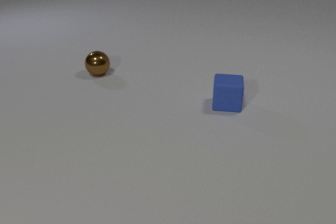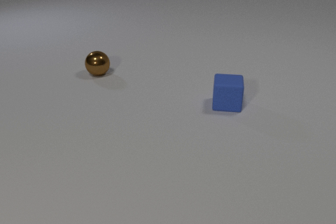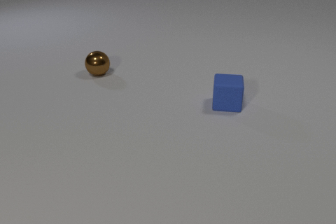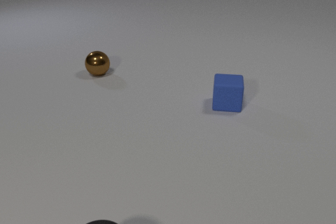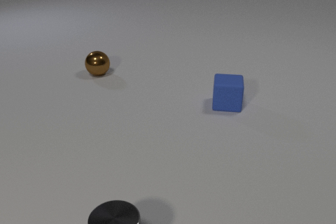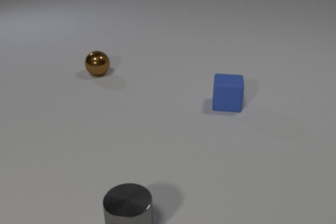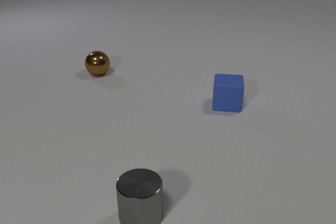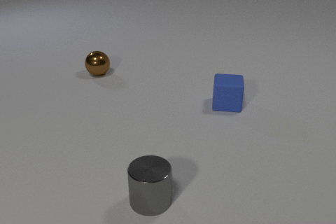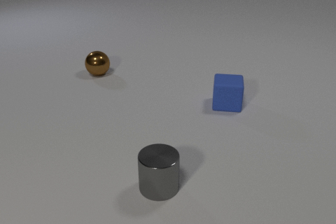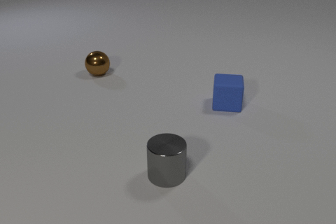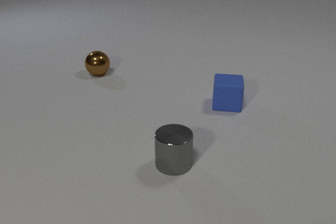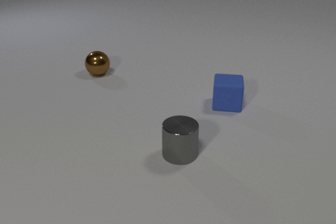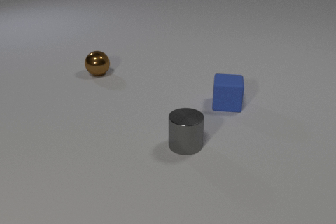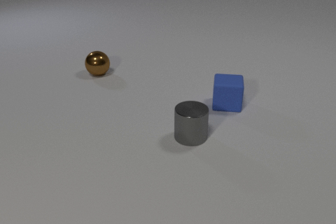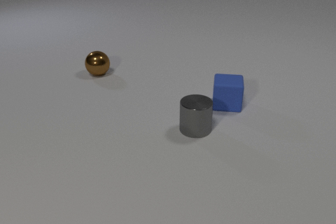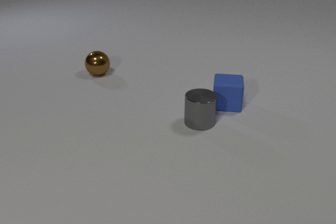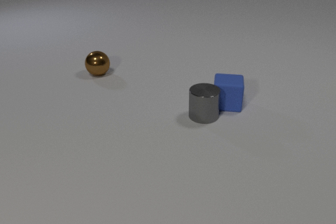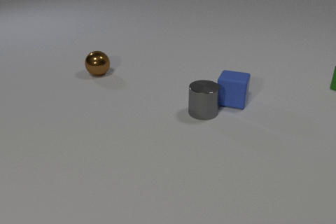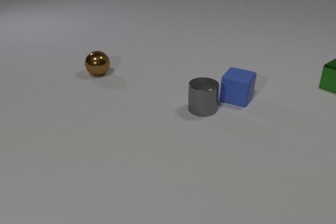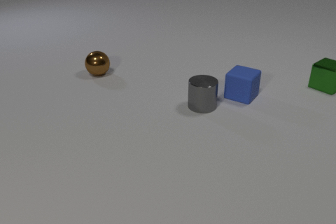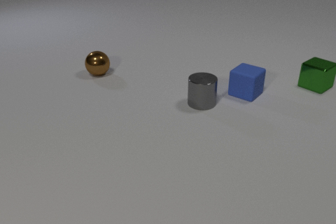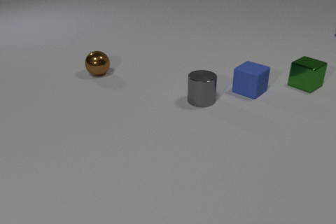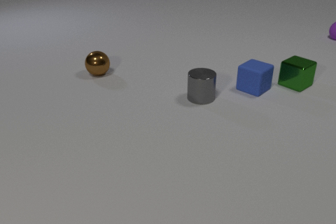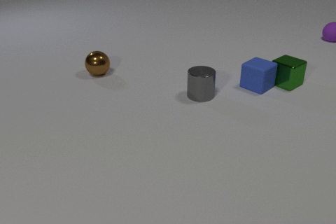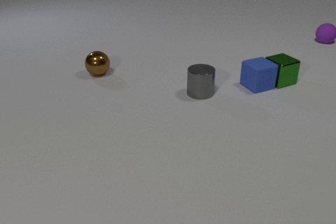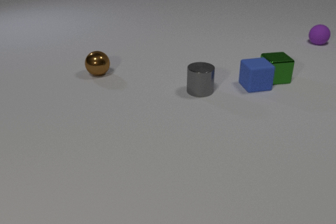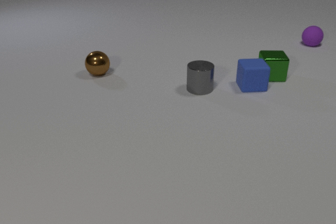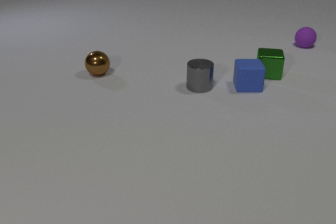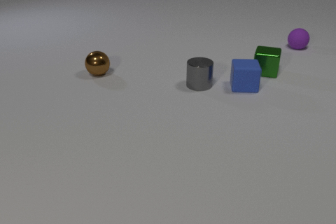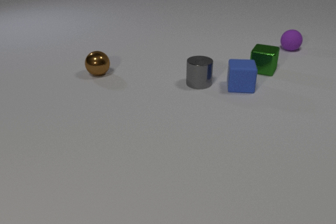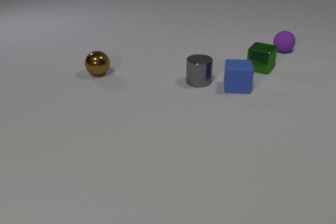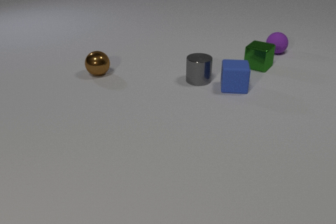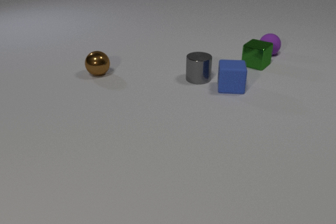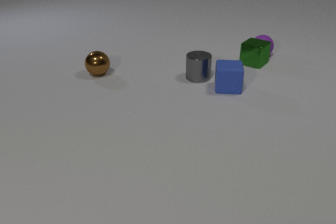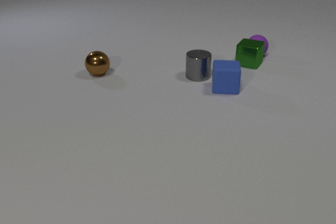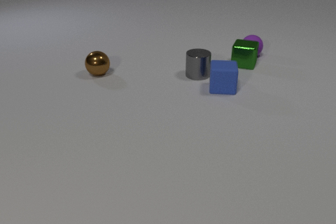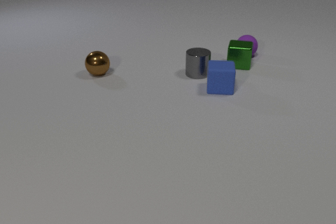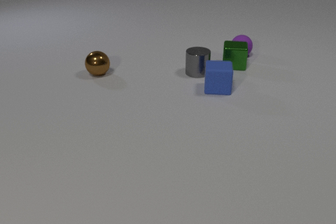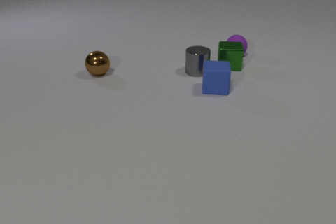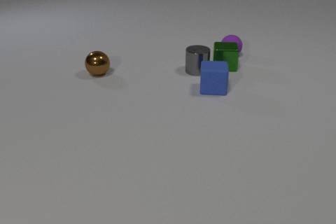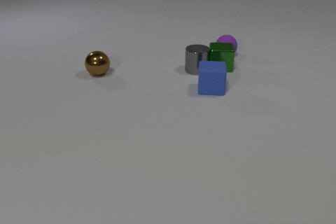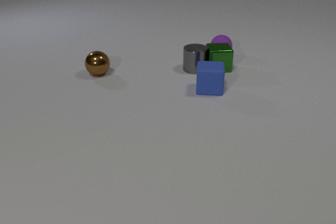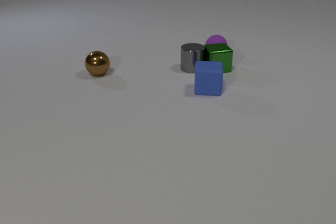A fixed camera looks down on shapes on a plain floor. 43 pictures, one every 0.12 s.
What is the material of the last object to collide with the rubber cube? metal.
What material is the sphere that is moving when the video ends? rubber.
How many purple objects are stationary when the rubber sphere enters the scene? 0.
0.00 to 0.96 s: The gray metal cylinder comes in at the bottom edge, slides away from the camera and to the right.
0.96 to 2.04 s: The gray metal cylinder slides away from the camera. The blue rubber cube slides away from the camera. The green metal cube comes in at the right edge. The gray metal cylinder and the blue rubber cube collide.
2.04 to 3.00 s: The gray metal cylinder slides away from the camera. The blue rubber cube slides away from the camera and to the right, spins clockwise seen from above by about 60 degrees, its near face sliding to the left. The green metal cube slides to the left, spins so that its near face slides to the left, clockwise seen from above. The purple rubber sphere comes in at the right edge, rolls toward the camera and to the left. The blue rubber cube and the green metal cube collide.
3.00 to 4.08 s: The gray metal cylinder slides away from the camera. The blue rubber cube slides to the left. The green metal cube slides away from the camera and to the left, spins so that its near face slides to the left, clockwise seen from above. The purple rubber sphere rolls to the left and toward the camera. The green metal cube and the purple rubber sphere collide.
4.08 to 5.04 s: The gray metal cylinder slides away from the camera. The blue rubber cube slides to the left. The green metal cube slides to the left and toward the camera, spins so that its near face slides to the right, counterclockwise seen from above. The purple rubber sphere rolls to the left. The gray metal cylinder and the green metal cube collide.
